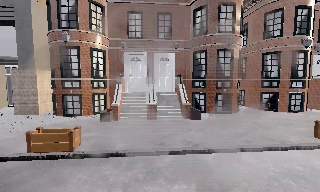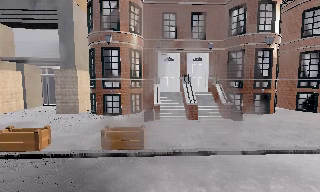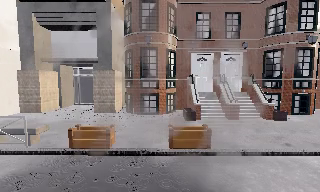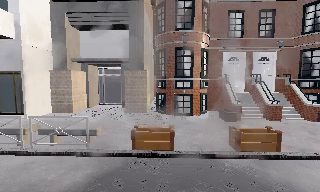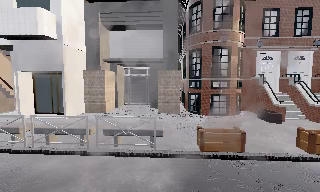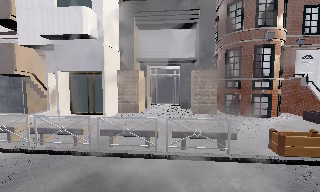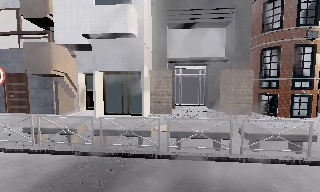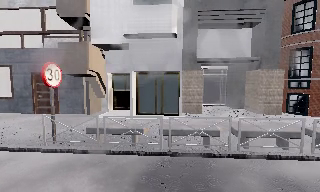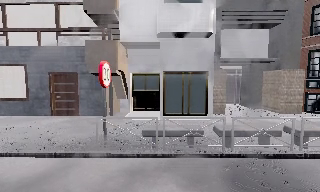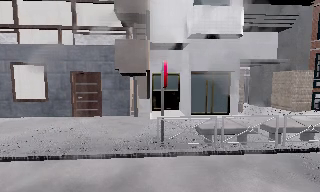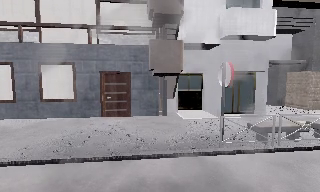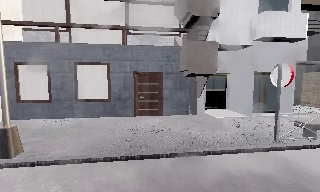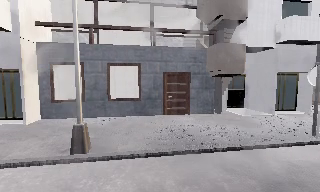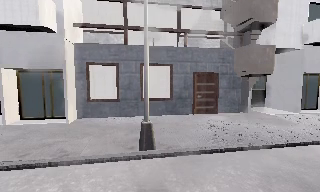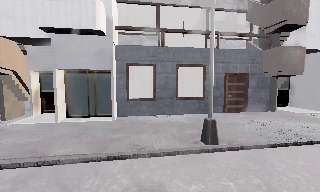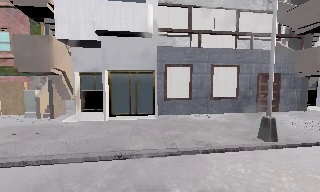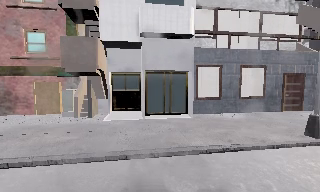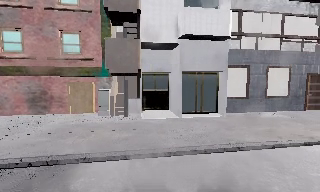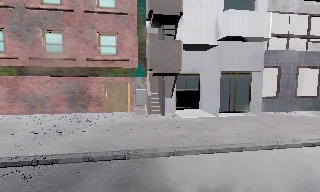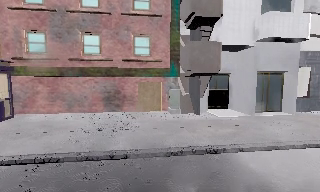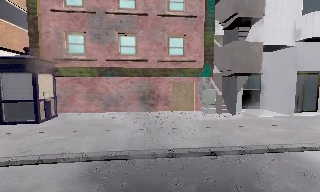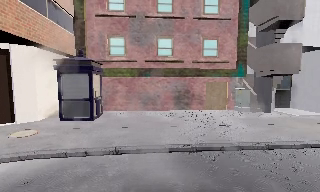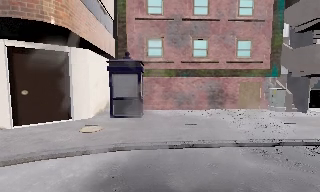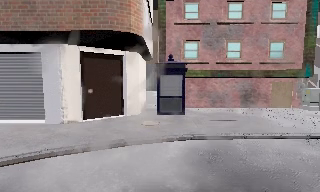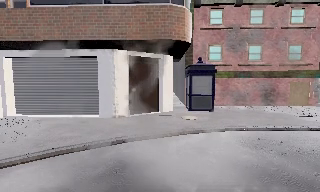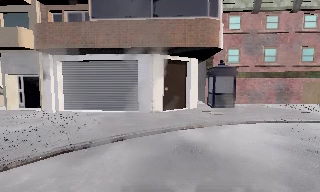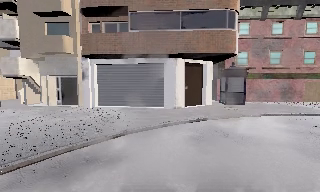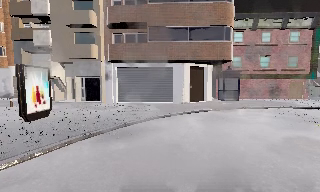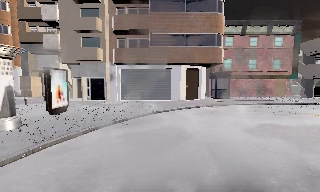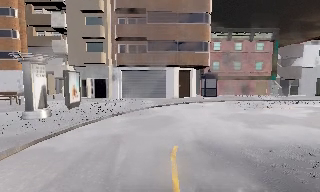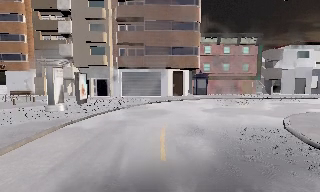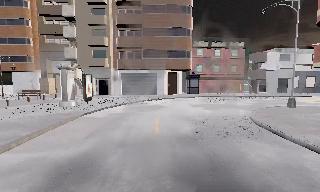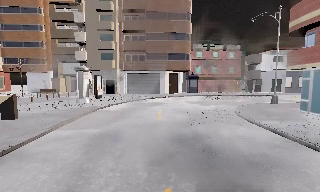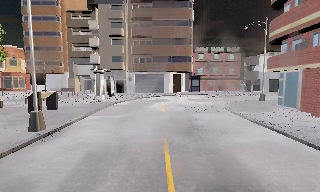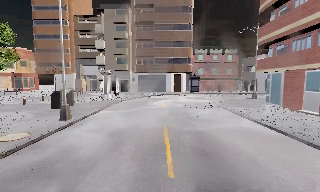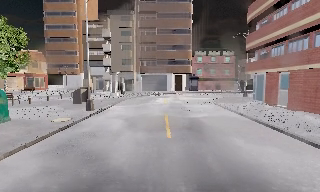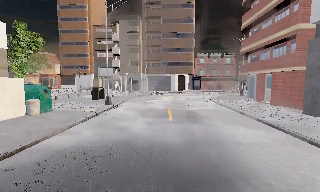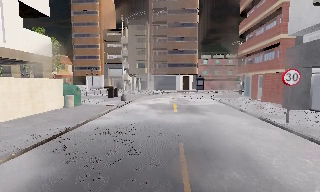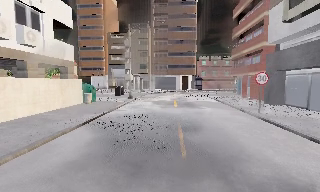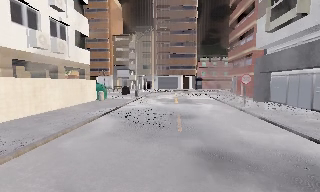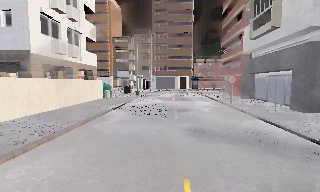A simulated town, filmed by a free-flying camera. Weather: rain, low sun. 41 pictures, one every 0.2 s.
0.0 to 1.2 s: The camera travels to its left, about 10 m, so close, fixed things drift to the right.
1.2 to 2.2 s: The camera pans to its right, which is clockwise from overhead, by about 15 degrees. It travels to its left, about 9 m, so close, fixed things drift to the right.
2.2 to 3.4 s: The camera travels to its left, about 10 m, so close, fixed things drift to the right.
3.4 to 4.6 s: The camera pans to its left, which is counterclockwise from overhead, by about 10 degrees. It travels to its left, about 11 m, so close, fixed things drift to the right.
4.6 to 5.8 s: The camera travels backward and to its left, about 11 m, so what stands in front gets smaller.
5.8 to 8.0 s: The camera travels backward, about 25 m, so what stands in front gets smaller.
The film runs backward here.
